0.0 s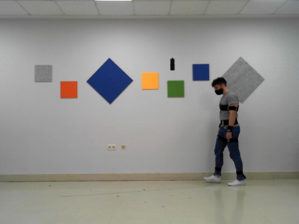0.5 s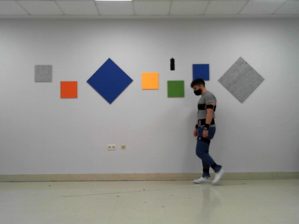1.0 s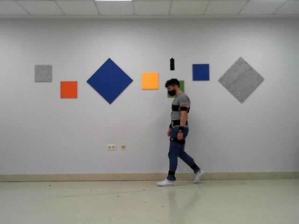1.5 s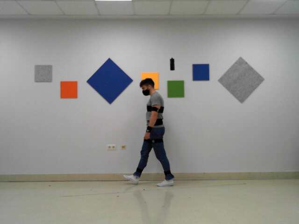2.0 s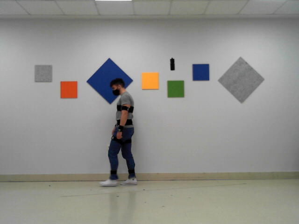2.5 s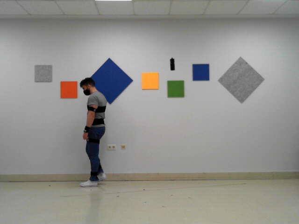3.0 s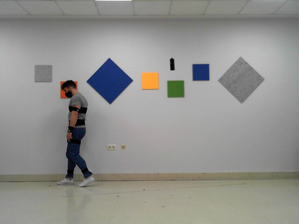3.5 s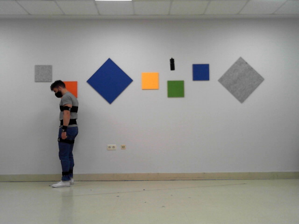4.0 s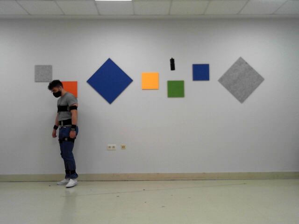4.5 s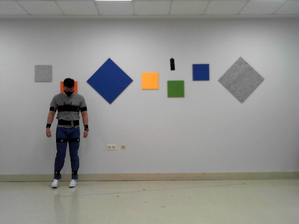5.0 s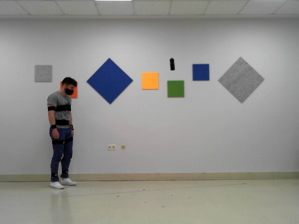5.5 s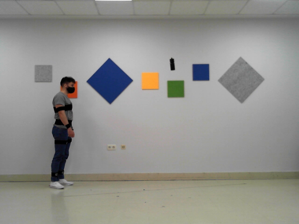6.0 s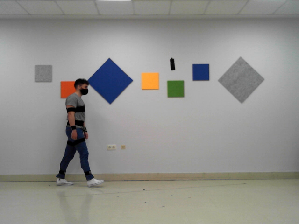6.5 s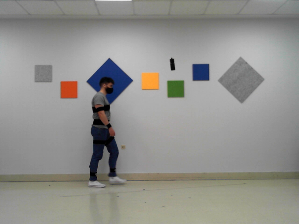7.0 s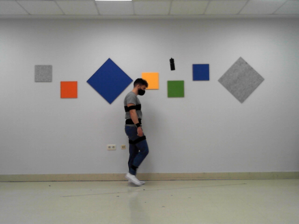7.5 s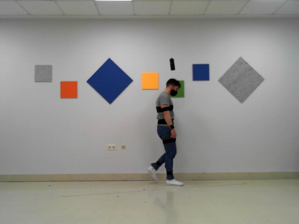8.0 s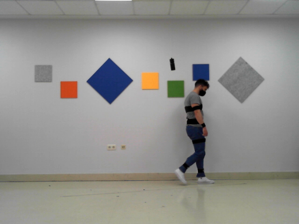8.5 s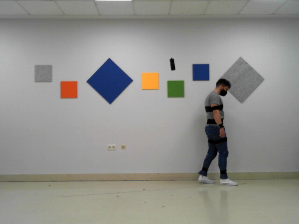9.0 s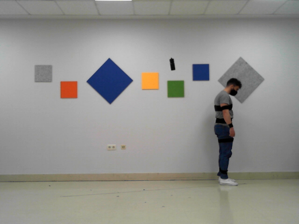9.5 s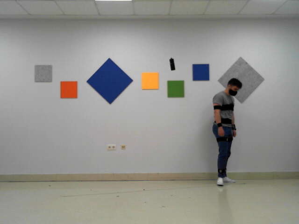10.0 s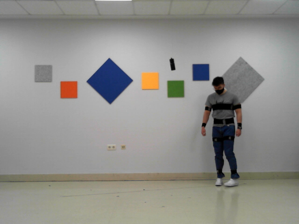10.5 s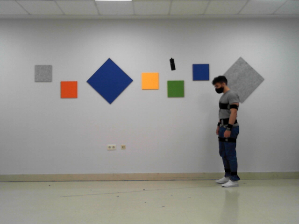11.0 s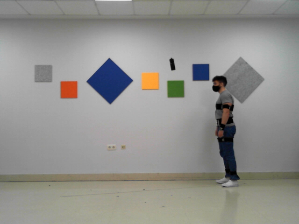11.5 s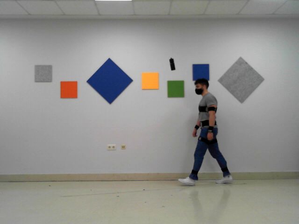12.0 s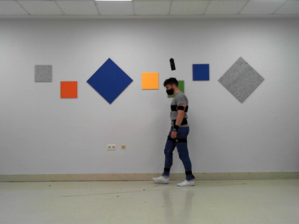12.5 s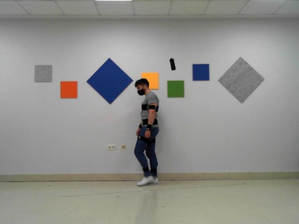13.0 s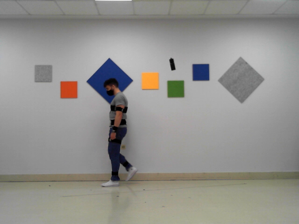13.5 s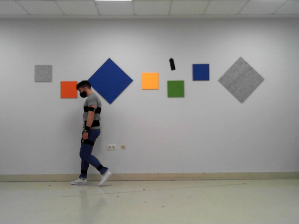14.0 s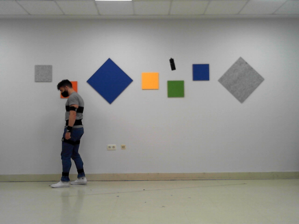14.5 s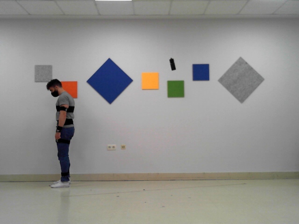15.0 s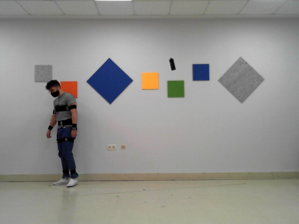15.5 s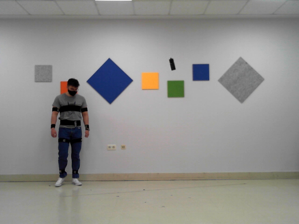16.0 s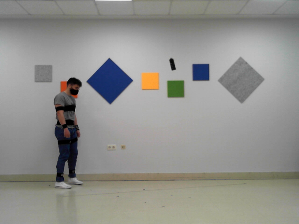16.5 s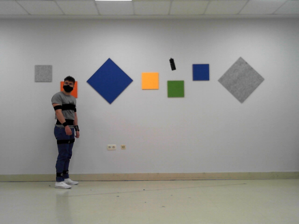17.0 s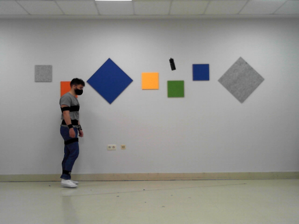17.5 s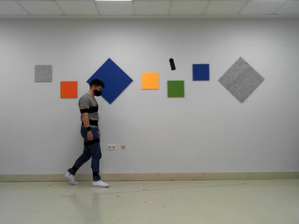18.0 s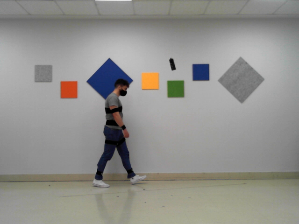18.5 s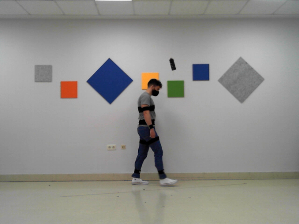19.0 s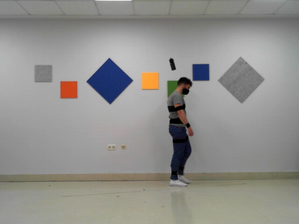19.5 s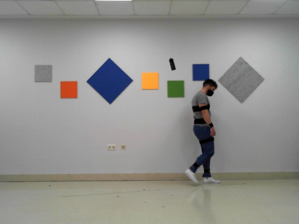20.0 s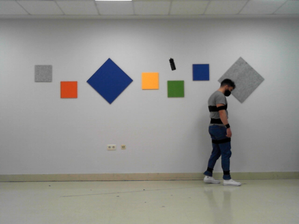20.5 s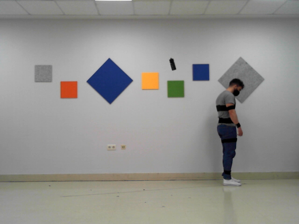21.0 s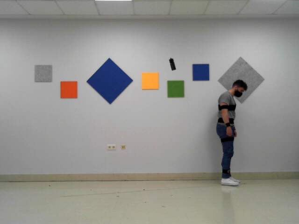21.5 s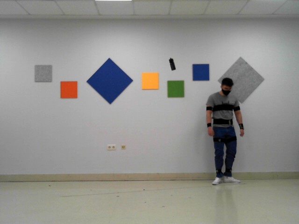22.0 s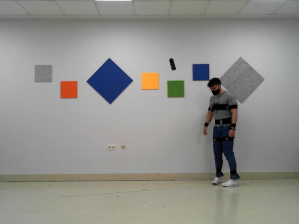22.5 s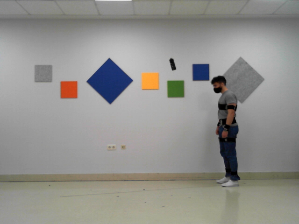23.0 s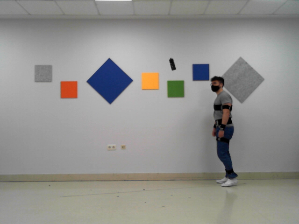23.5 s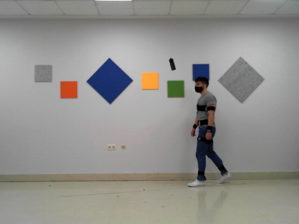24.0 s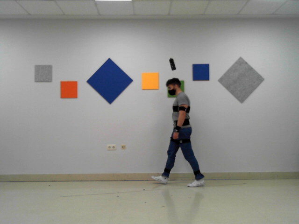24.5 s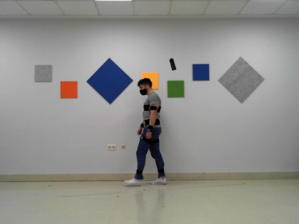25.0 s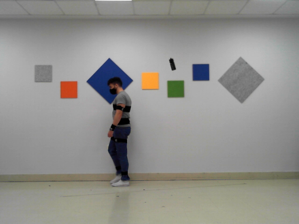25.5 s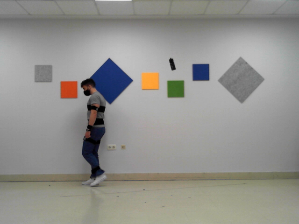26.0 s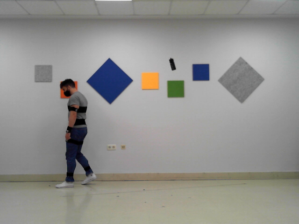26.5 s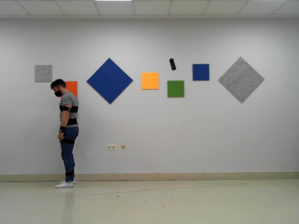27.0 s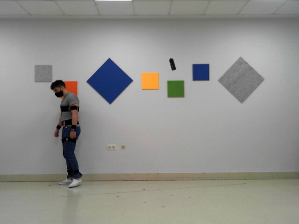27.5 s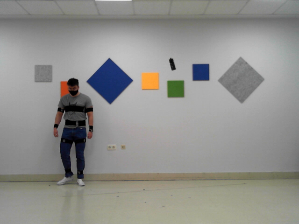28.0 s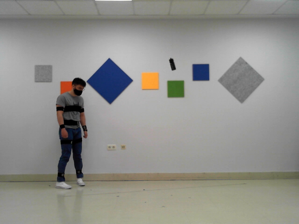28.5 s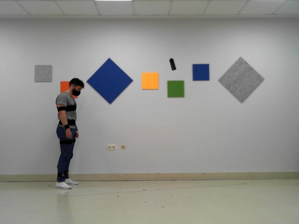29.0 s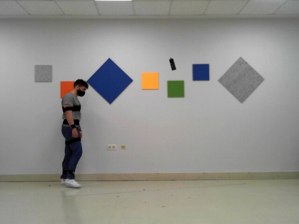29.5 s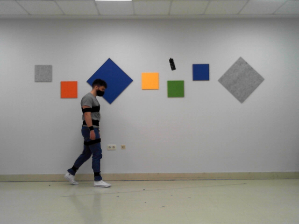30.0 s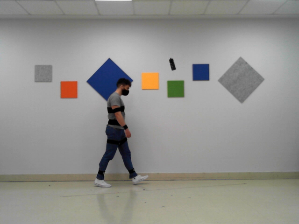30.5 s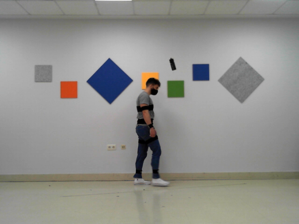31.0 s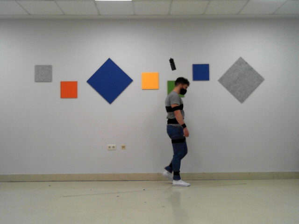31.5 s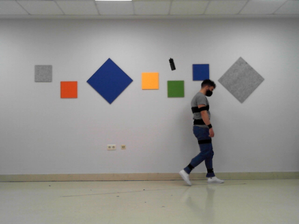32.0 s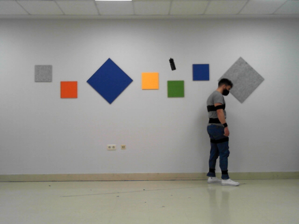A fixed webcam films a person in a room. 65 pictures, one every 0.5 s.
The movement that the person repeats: Walk forward.
